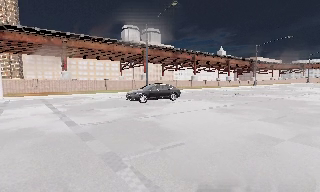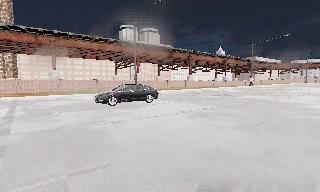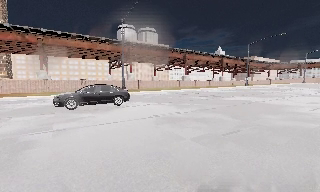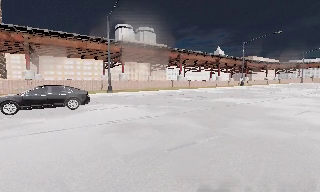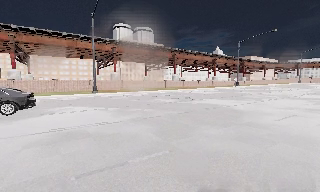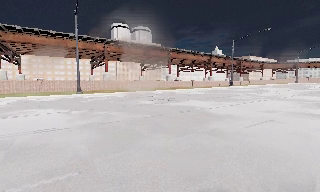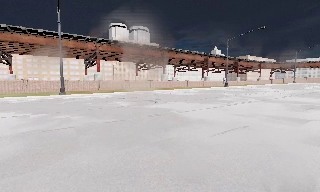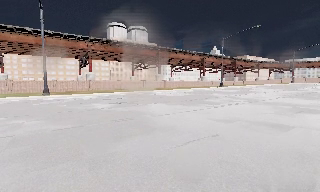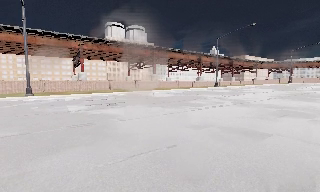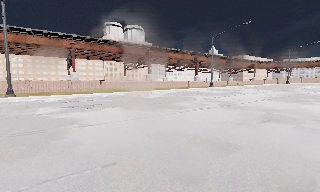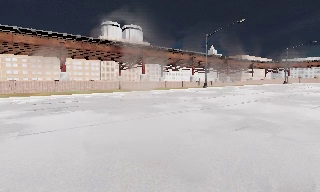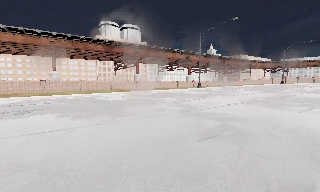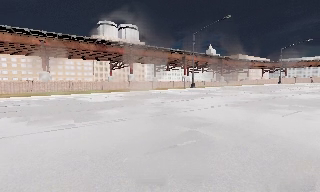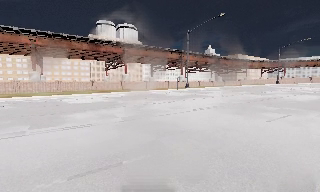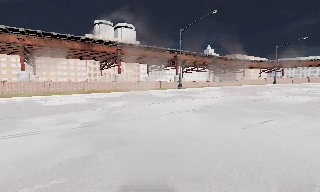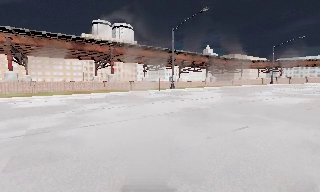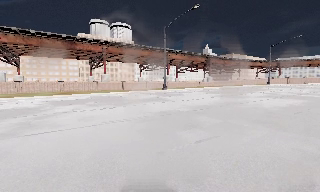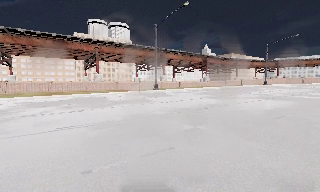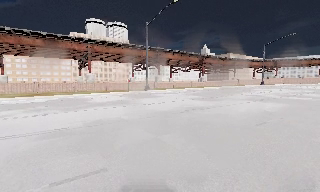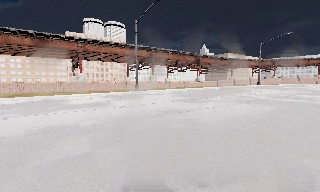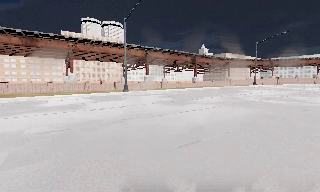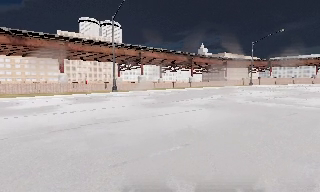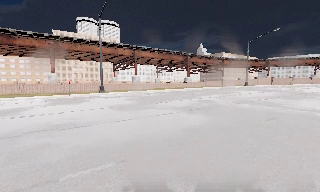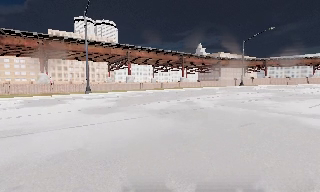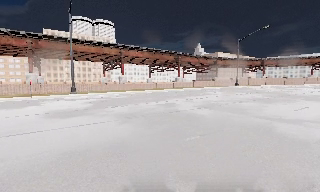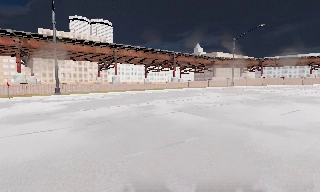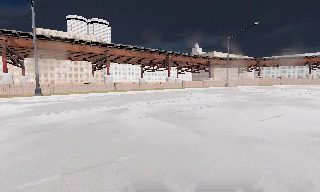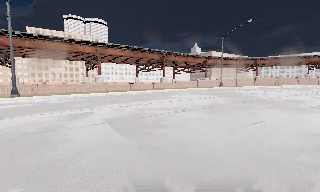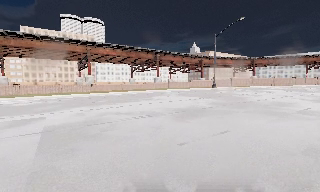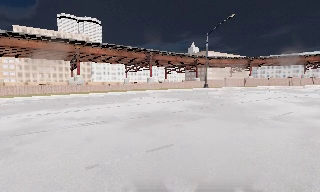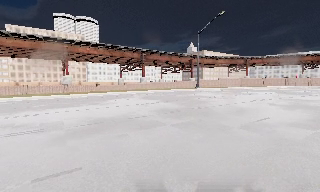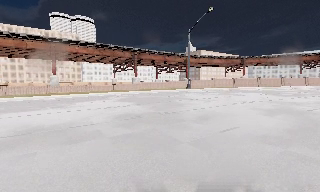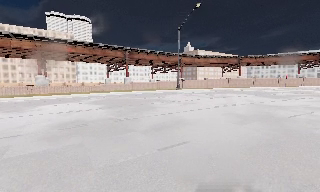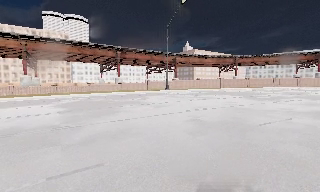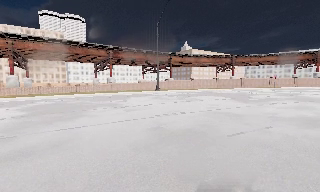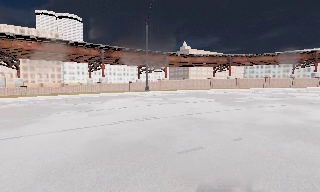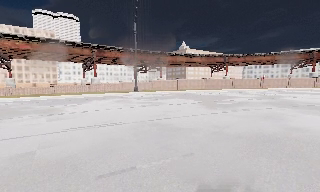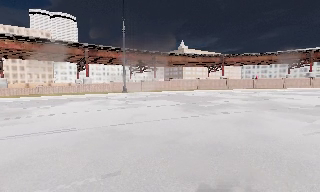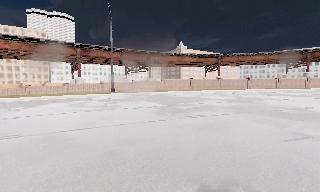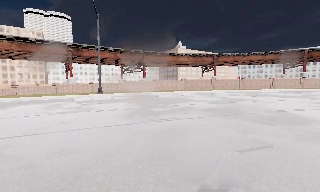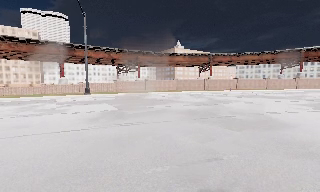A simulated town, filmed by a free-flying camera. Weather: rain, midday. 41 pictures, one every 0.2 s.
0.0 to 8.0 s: The camera travels to its right and forward, about 70 m, so close, fixed things drift to the left.
The film runs forward here.
